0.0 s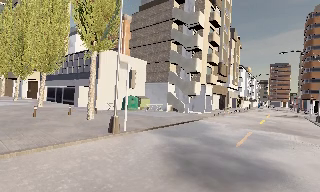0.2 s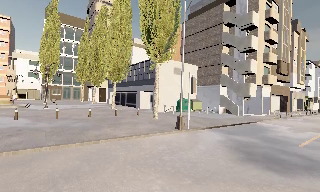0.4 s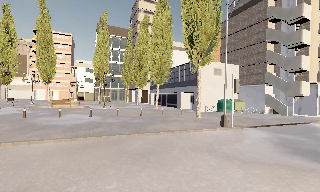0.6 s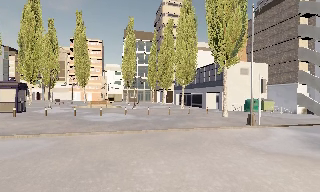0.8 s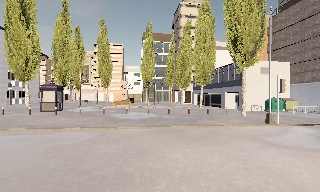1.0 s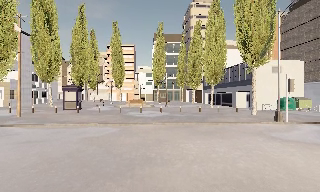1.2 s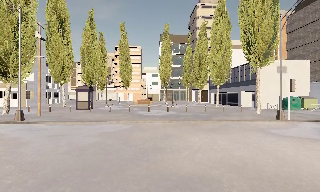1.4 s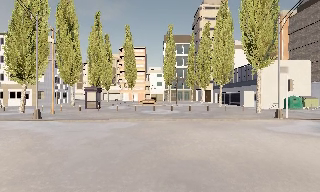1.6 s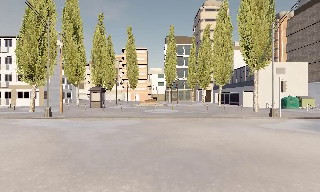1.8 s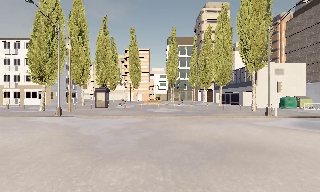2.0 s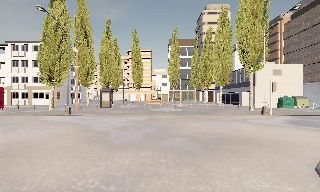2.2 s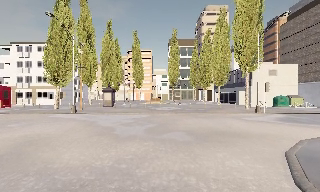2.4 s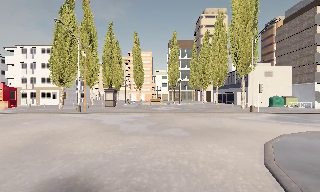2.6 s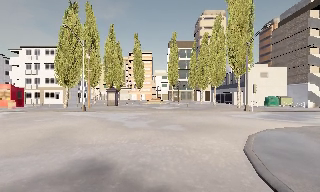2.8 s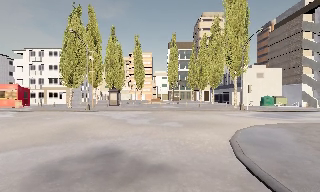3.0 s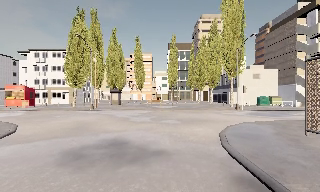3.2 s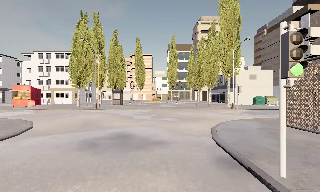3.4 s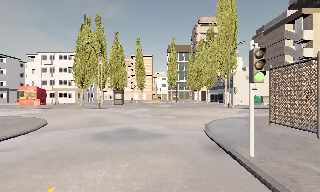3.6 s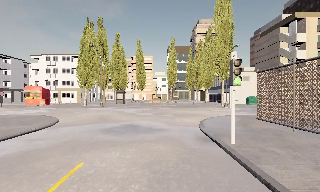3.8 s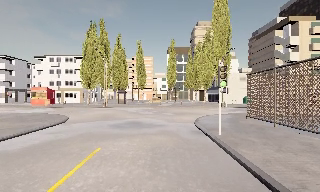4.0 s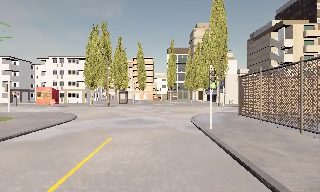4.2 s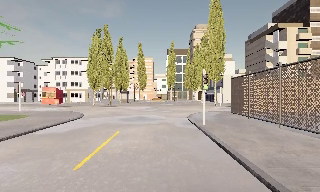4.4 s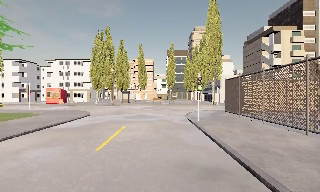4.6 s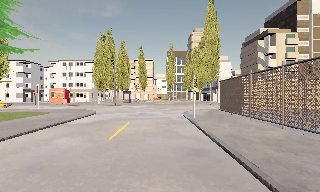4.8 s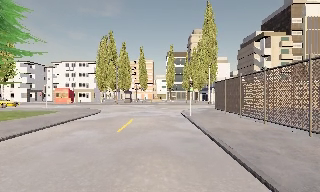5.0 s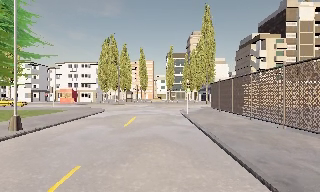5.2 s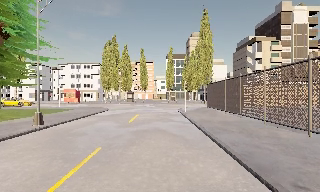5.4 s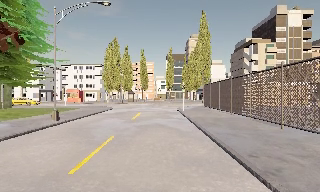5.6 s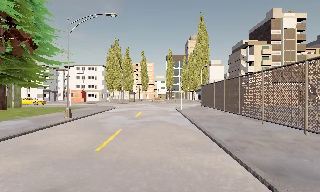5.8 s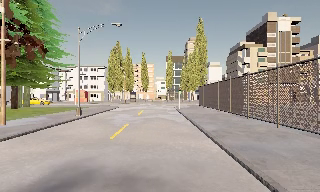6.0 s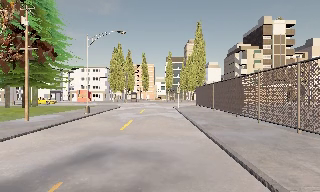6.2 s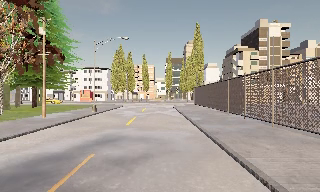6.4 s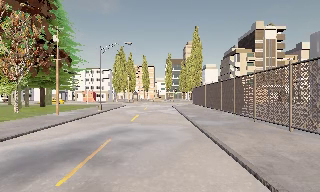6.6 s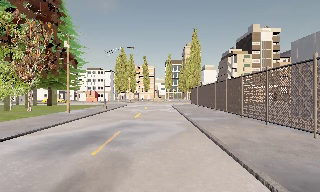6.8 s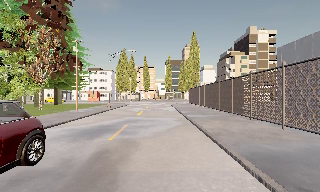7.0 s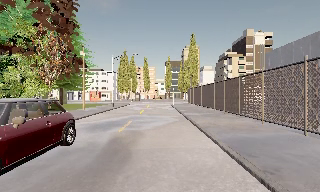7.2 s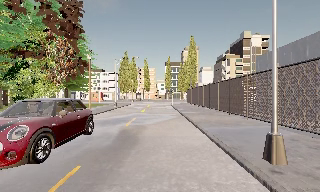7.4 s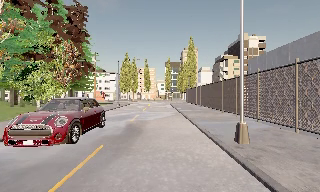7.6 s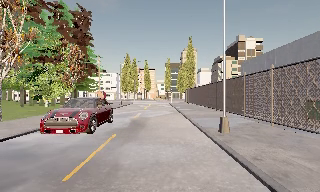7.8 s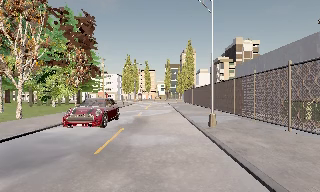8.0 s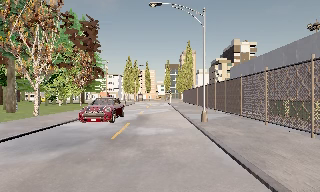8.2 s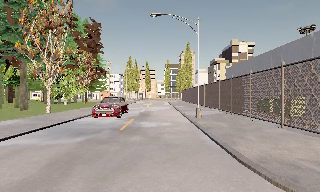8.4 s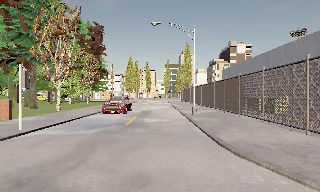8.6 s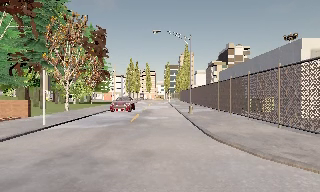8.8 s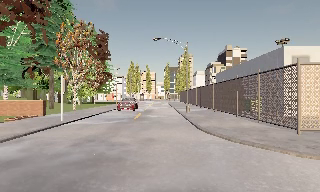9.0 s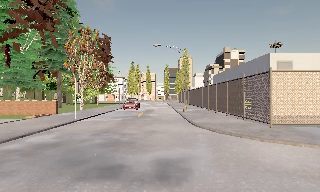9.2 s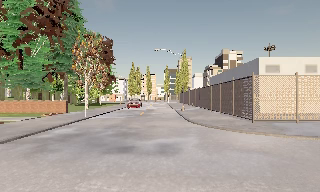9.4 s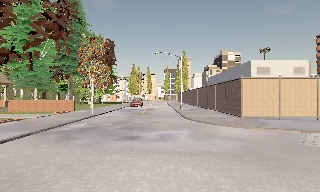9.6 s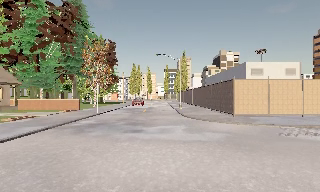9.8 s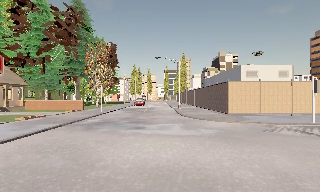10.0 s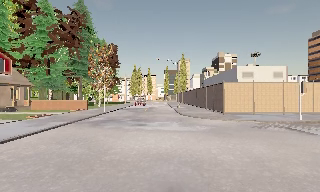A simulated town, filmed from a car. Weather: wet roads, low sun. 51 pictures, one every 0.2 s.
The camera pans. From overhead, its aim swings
counterclockwise.
The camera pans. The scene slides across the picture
to the right.
0.0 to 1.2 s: The camera swings to its left by about 50 degrees, and the scene slides to the right. It travels backward, about 7 m. It loses speed.
1.2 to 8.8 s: The camera travels backward, about 50 m, so what stands in front gets smaller. It gains speed.
8.8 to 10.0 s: The camera travels backward, about 8 m, so what stands in front gets smaller. It loses speed.
The film runs backward here.
